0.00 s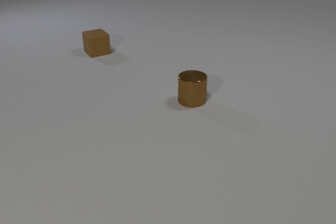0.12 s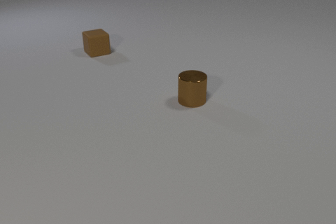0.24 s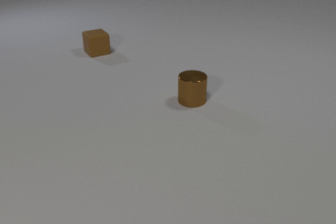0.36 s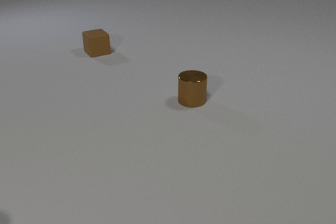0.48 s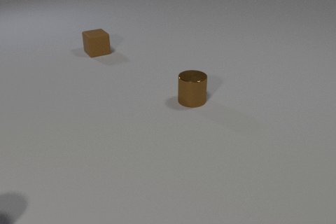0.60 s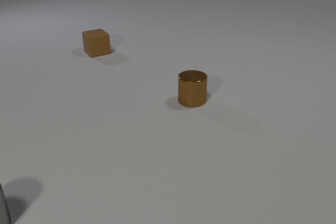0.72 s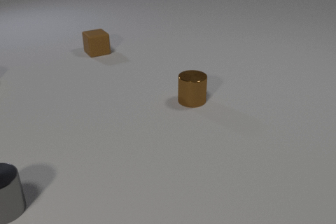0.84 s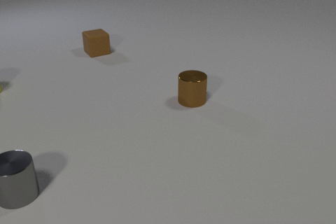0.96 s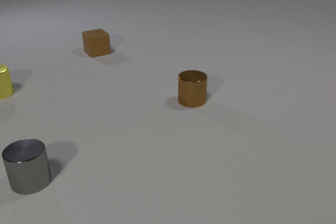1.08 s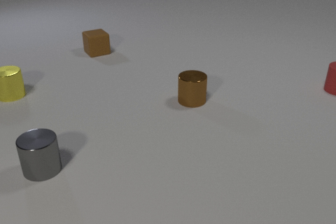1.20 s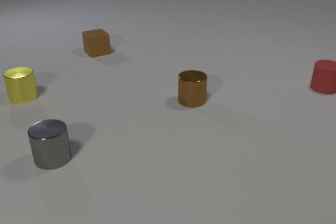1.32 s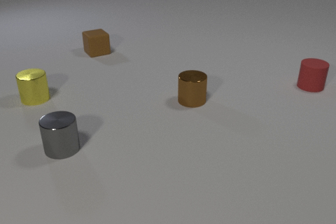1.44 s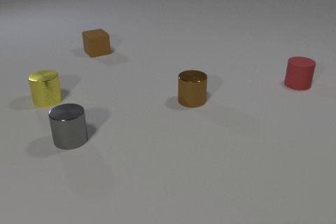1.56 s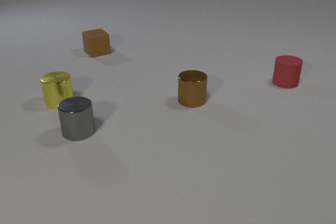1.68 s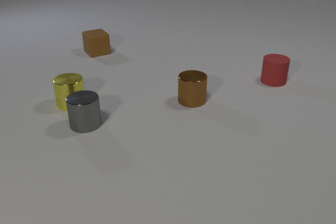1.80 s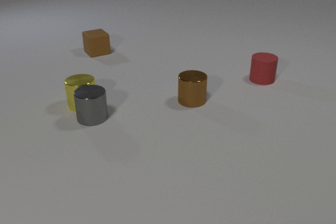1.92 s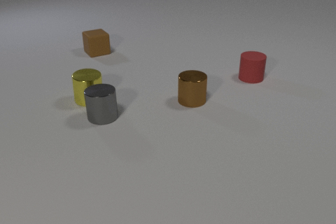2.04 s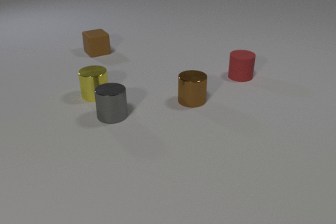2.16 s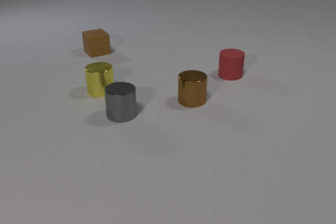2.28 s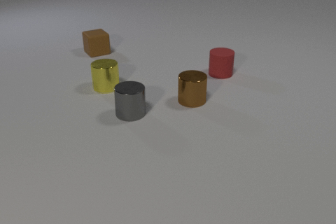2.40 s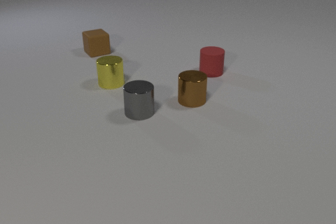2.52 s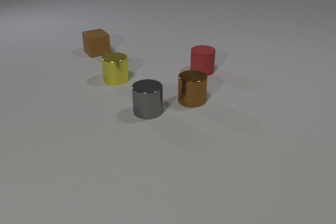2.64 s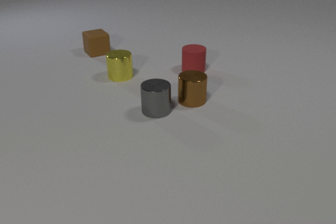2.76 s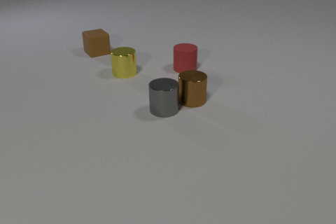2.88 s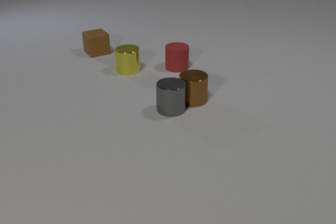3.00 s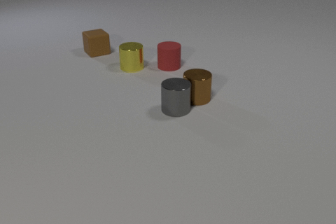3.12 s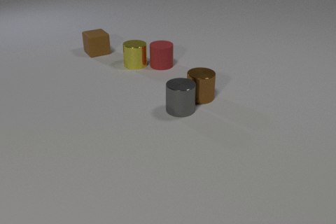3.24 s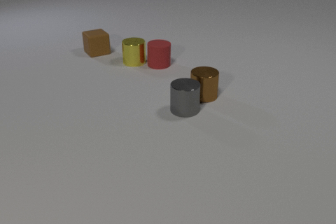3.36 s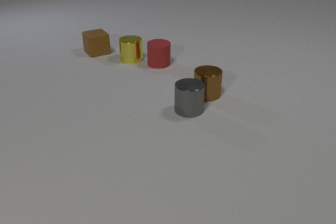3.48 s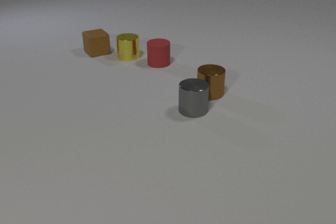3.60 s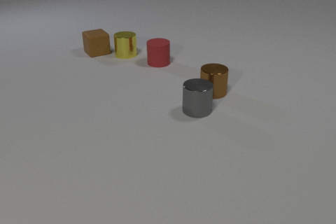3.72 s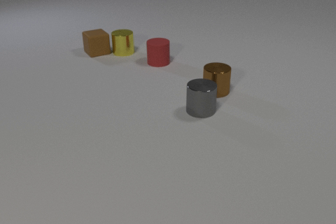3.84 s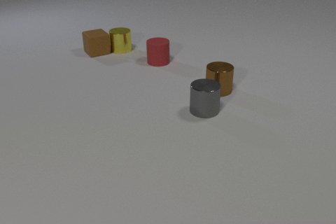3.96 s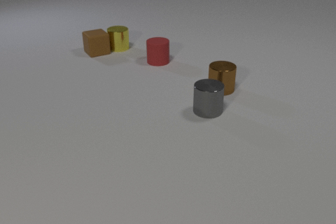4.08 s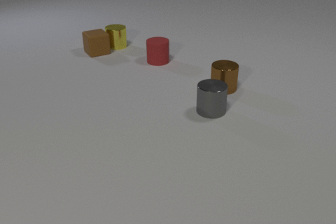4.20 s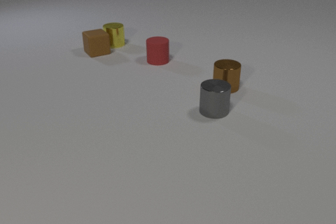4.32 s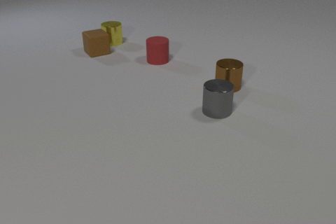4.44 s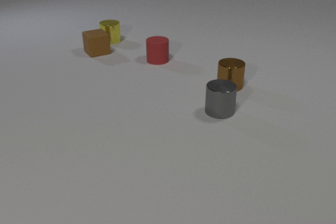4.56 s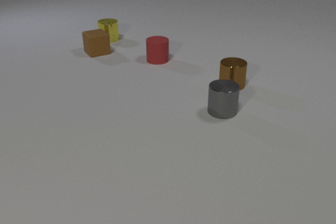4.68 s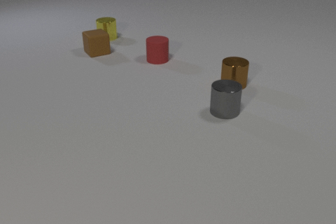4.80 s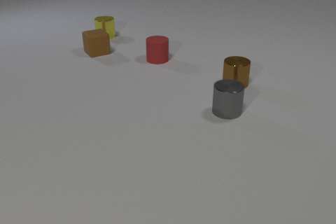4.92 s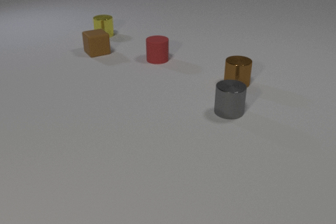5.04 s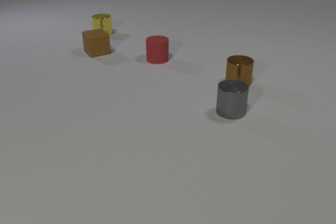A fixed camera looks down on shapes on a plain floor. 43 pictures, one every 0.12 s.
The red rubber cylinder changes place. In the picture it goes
to the left.
0.00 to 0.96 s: The gray metal cylinder comes in at the left edge, slides away from the camera and to the right. The yellow metal cylinder comes in at the left edge, slides to the right and toward the camera.
0.96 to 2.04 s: The gray metal cylinder slides away from the camera and to the right. The yellow metal cylinder slides to the right. The red rubber cylinder comes in at the right edge, slides to the left. The gray metal cylinder and the yellow metal cylinder collide.
2.04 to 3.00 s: The gray metal cylinder slides to the right. The yellow metal cylinder slides away from the camera and to the right. The red rubber cylinder slides to the left. The gray metal cylinder and the brown metal cylinder collide.
3.00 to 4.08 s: The gray metal cylinder slides to the right. The yellow metal cylinder slides away from the camera. The brown metal cylinder slides to the right and away from the camera. The red rubber cylinder slides away from the camera and to the left. The yellow metal cylinder and the red rubber cylinder collide.
4.08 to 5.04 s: The gray metal cylinder slides to the right. The yellow metal cylinder slides away from the camera. The brown metal cylinder slides away from the camera and to the right.
What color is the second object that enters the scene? yellow.
How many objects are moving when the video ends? 3.
What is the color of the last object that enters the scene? red.
